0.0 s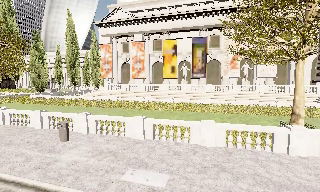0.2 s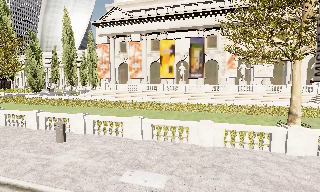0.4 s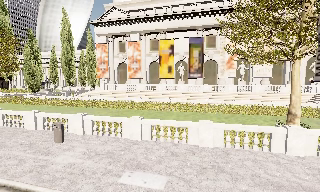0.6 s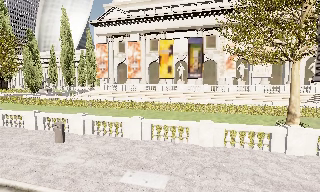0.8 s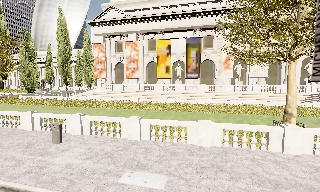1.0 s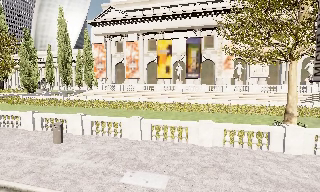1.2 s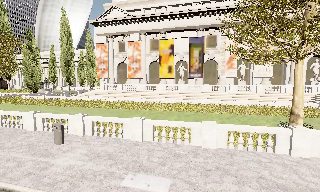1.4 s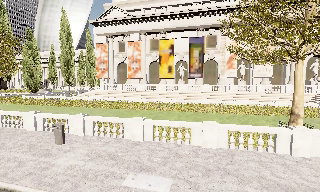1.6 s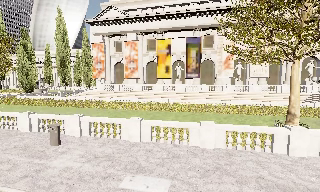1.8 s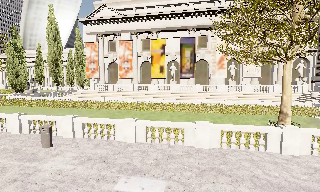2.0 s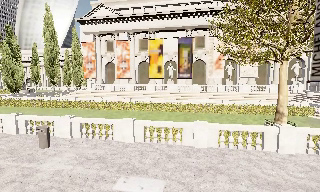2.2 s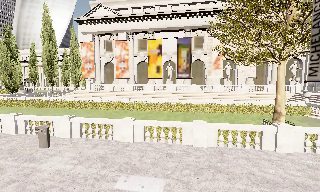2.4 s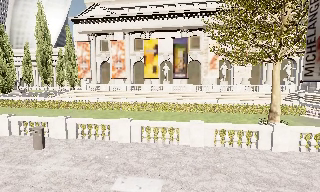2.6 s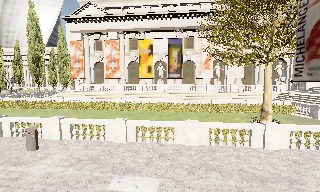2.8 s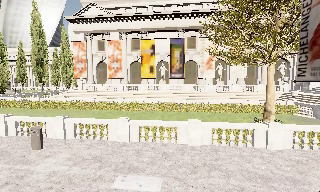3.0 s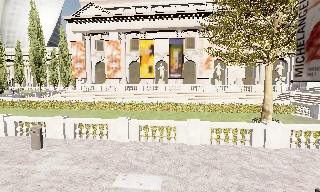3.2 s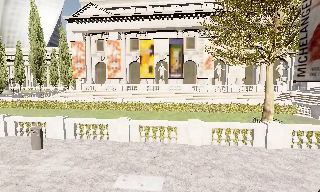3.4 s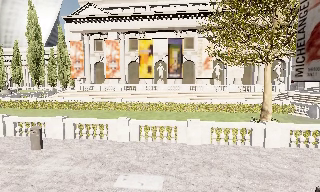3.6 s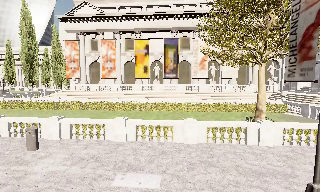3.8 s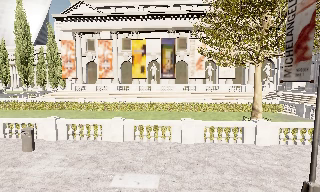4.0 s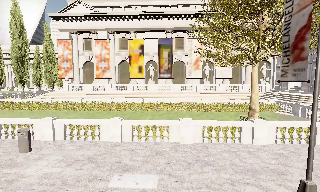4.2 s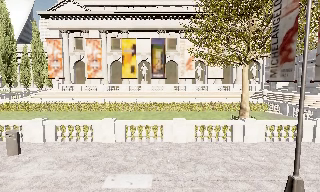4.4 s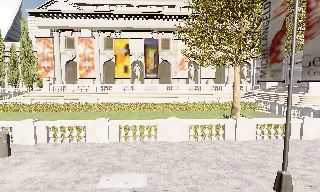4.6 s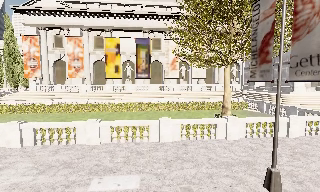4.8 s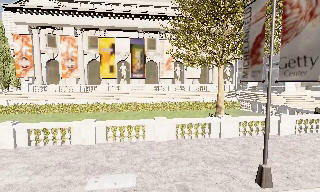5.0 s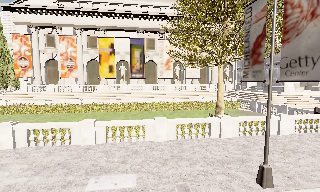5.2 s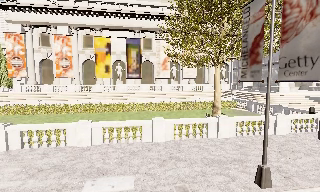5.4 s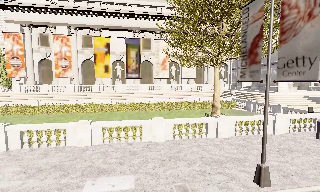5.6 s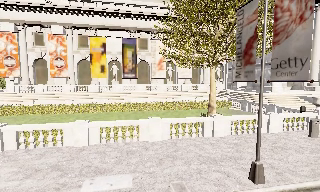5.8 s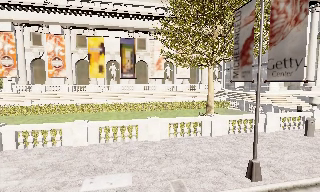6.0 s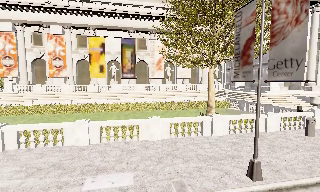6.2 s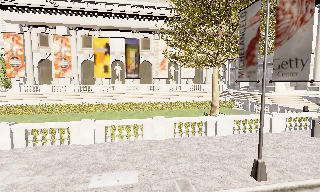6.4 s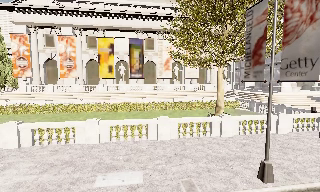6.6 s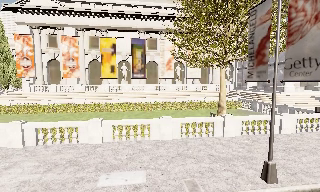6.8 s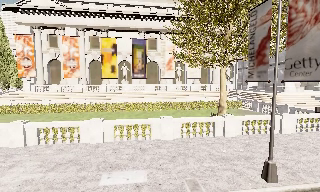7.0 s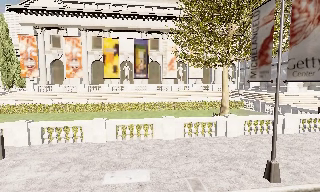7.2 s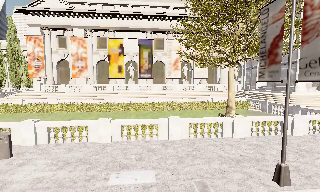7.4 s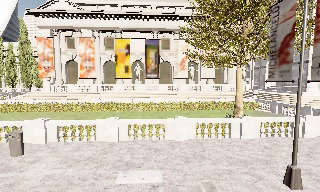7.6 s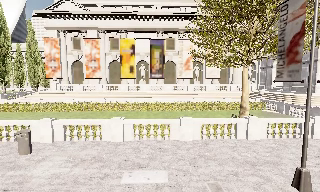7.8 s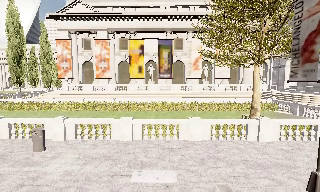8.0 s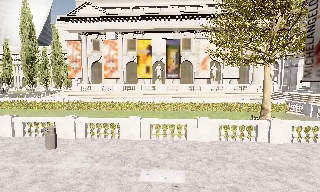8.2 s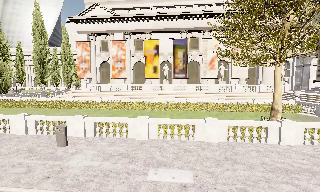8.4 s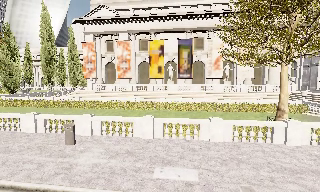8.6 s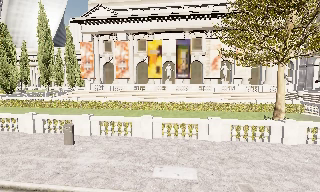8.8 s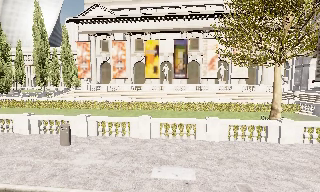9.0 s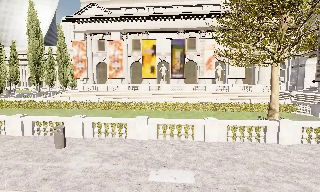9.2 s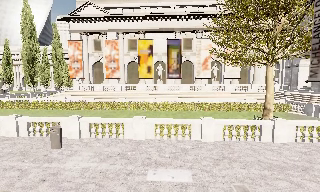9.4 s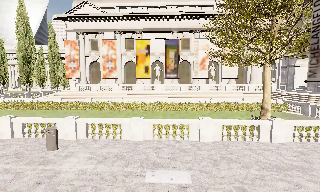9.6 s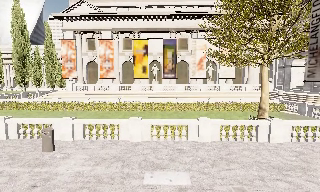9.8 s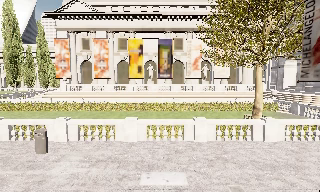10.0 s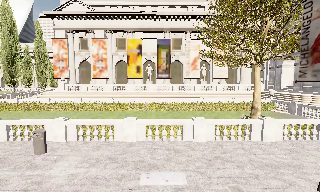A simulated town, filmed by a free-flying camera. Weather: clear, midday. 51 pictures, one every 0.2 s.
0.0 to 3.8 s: The camera pans to its right, which is clockwise from overhead, by about 10 degrees. It travels to its left, about 1 m.
3.8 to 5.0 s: The scene slides to the left, as the camera pans about 10 degrees to its right.
5.0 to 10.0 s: The camera travels to its left, about 1 m, so close, fixed things drift to the right.
The film runs forward here.
